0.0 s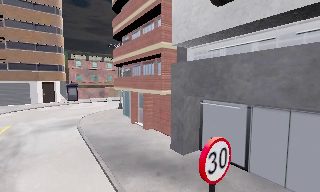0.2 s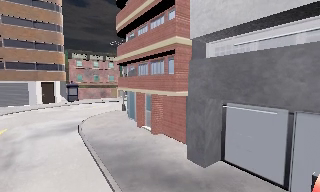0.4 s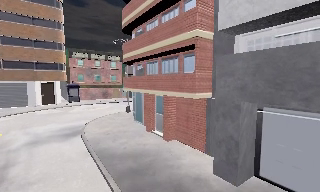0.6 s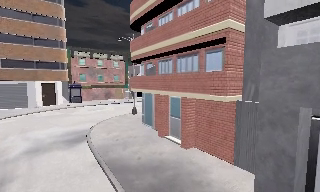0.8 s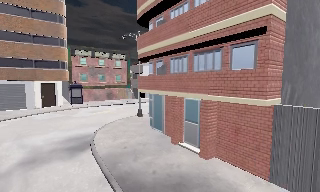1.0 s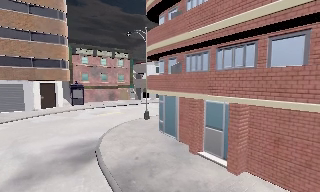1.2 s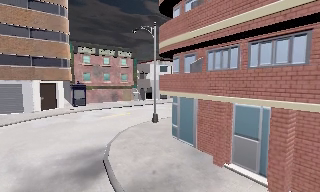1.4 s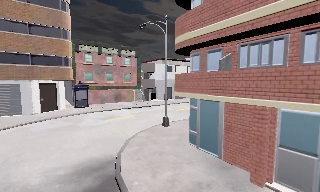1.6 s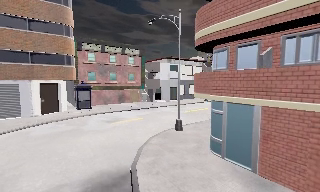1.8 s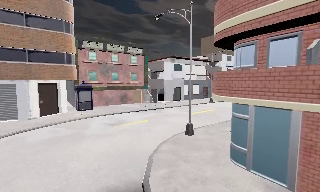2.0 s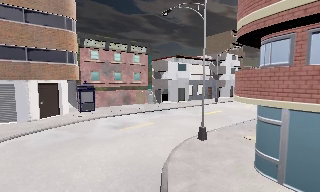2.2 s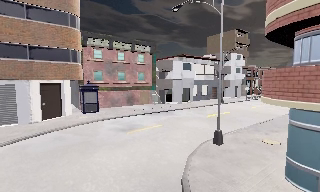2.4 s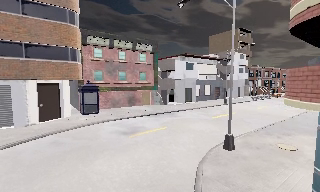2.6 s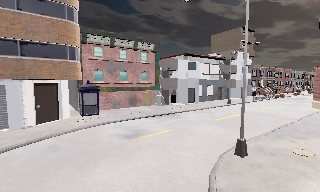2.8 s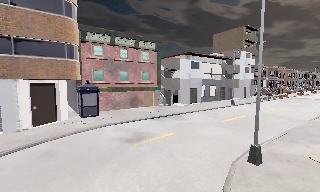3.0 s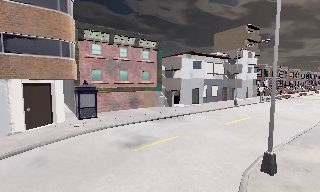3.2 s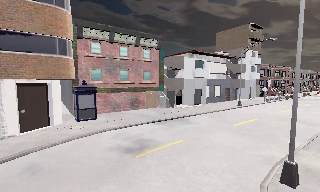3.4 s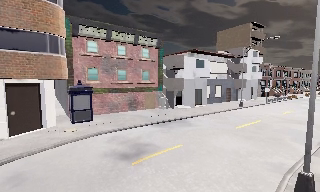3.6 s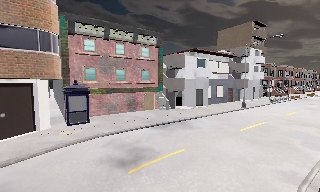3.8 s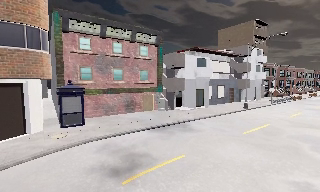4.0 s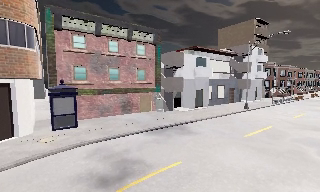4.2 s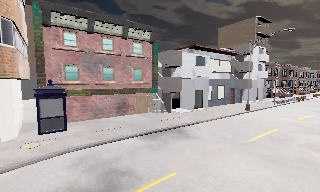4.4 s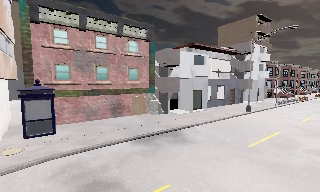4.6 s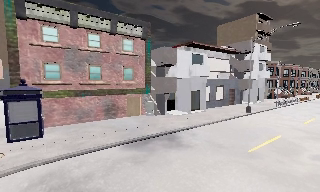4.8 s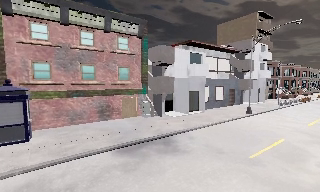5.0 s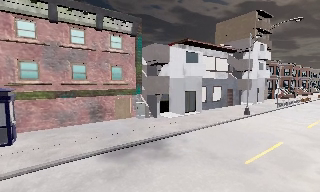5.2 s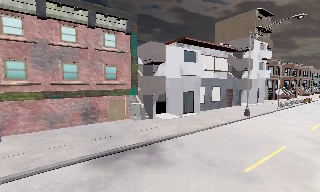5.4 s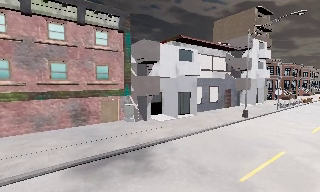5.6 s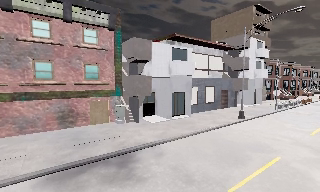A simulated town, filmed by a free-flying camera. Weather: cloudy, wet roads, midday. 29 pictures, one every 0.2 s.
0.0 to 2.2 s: The camera travels forward and to its left, about 13 m, so what stands in front looms larger.
2.2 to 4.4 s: The camera travels forward, about 7 m, so what stands in front looms larger.
4.4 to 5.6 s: The camera travels forward and to its right, about 4 m, so what stands in front looms larger.
The film runs forward here.
